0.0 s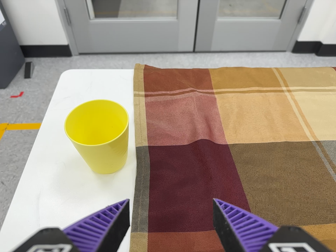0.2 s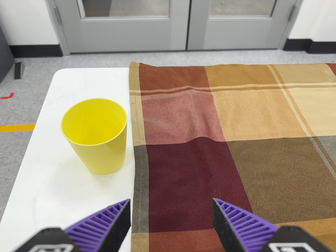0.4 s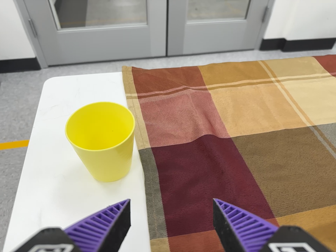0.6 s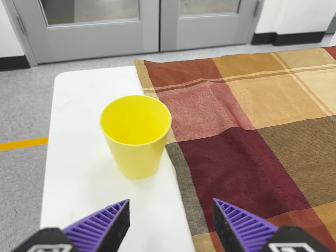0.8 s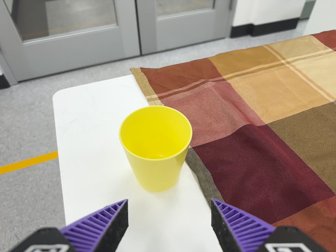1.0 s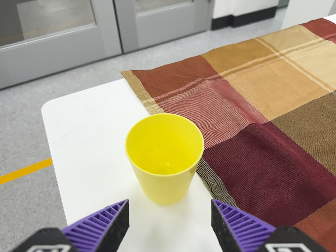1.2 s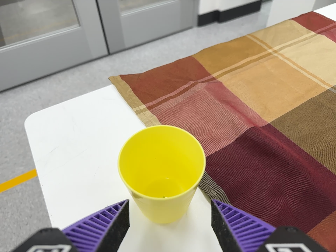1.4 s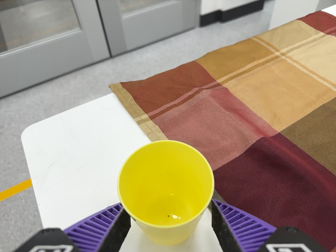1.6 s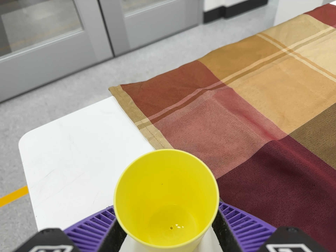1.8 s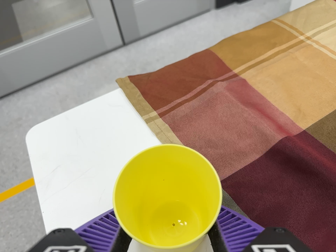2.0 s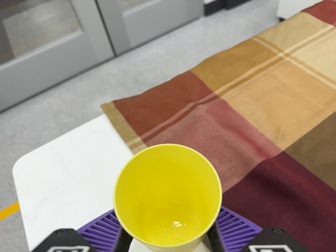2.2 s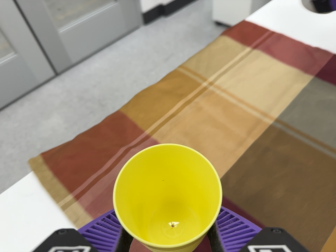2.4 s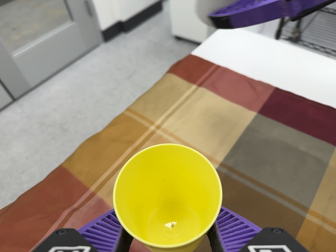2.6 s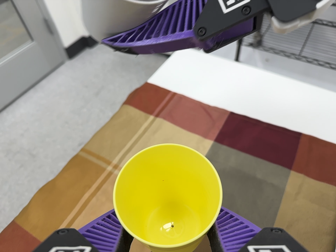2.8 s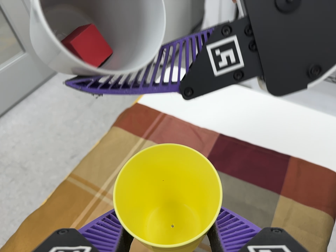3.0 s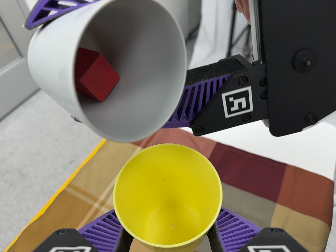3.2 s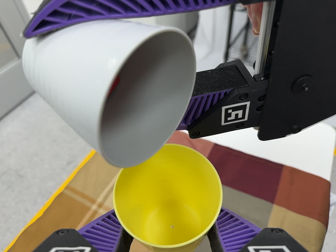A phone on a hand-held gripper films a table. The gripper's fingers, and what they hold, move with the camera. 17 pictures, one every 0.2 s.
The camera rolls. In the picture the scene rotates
counterclockwise.
The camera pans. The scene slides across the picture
to the left.
0.0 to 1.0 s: The camera pans to its right by about 15 degrees. It travels to its left, about 16 cm. It rolls about its line of sight by about 20 degrees, and the scene rotates counterclockwise.
1.0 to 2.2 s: The camera travels toward the top of its view, to its right and forward, about 16 cm, so close, fixed things drift downward. It rolls about its line of sight by about 15 degrees, and the scene rotates counterclockwise.
2.2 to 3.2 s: The camera pans to its right by about 15 degrees. It travels toward the top of its view and to its right, about 18 cm, so close, fixed things drift downward. It rolls about its line of sight by about 10 degrees, and the scene rotates counterclockwise.
The film runs forward here.
